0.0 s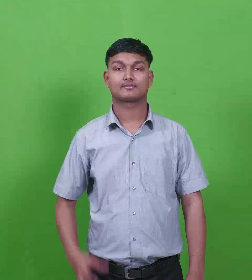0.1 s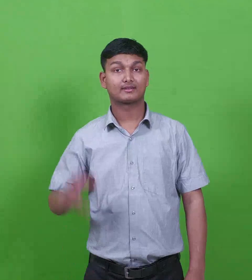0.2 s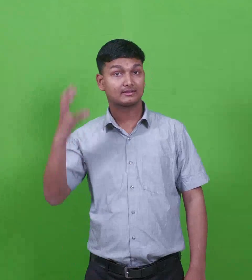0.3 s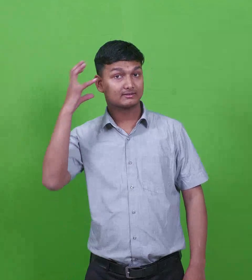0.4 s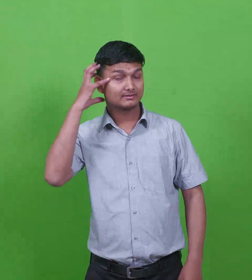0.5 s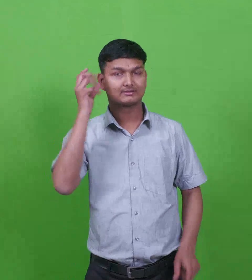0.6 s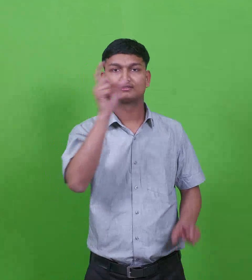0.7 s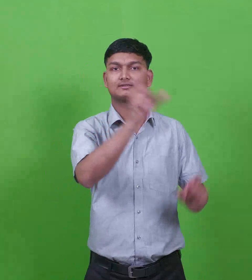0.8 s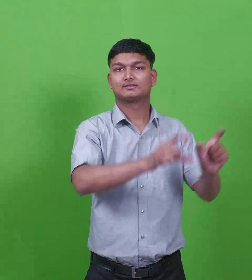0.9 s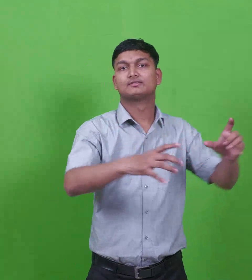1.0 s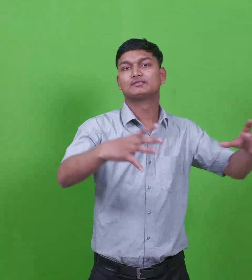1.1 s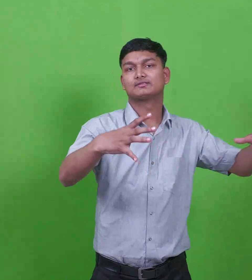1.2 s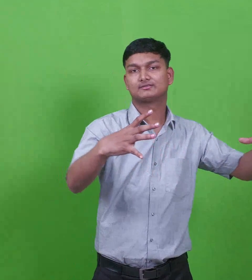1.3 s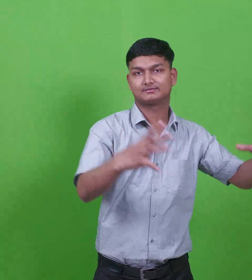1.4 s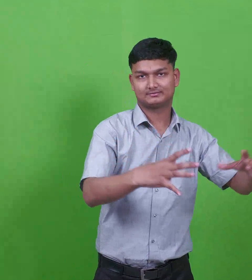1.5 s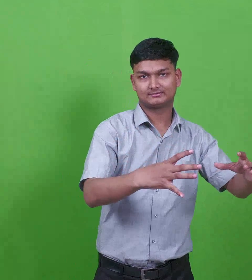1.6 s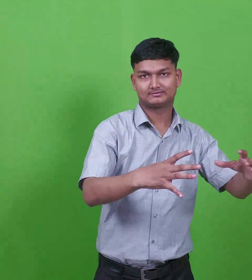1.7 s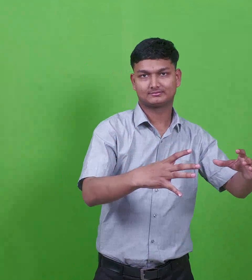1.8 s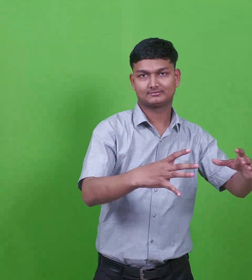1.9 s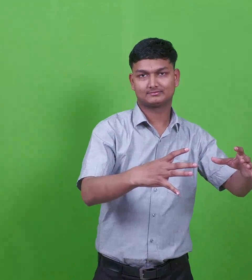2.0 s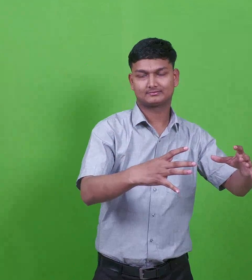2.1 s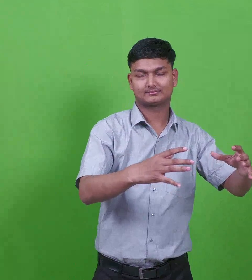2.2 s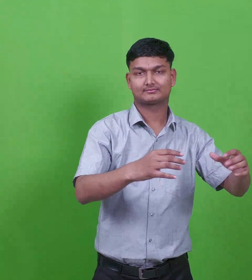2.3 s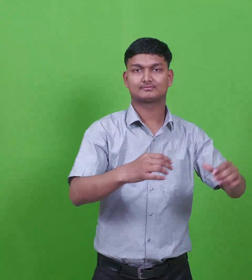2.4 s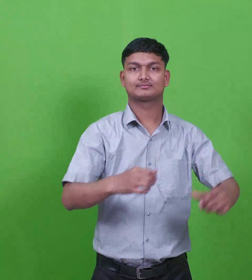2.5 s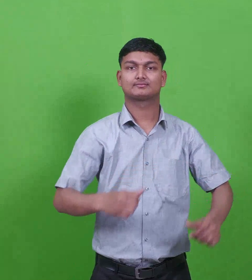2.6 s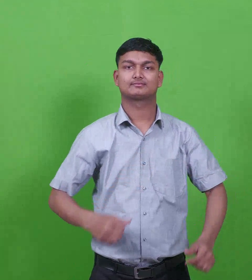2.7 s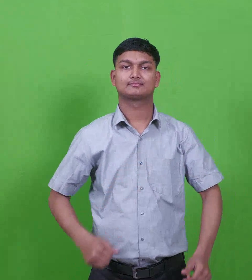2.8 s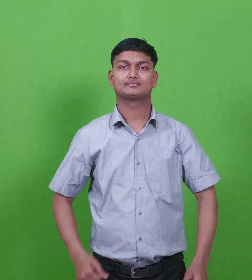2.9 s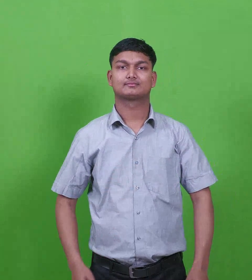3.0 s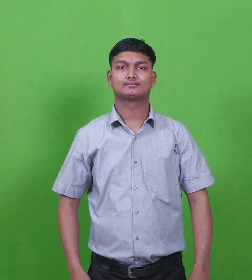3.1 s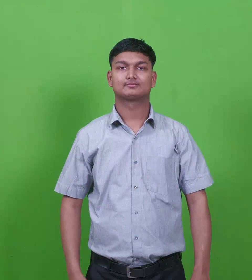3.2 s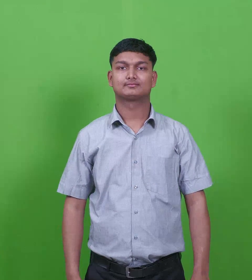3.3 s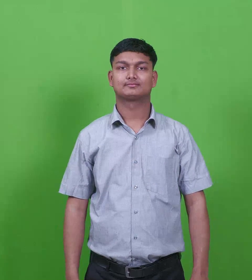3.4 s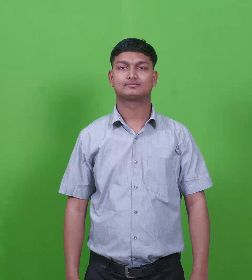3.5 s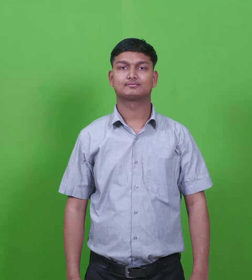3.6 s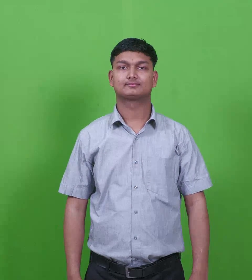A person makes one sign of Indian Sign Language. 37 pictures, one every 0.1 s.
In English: byblos (gebalites)
